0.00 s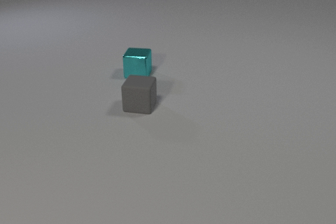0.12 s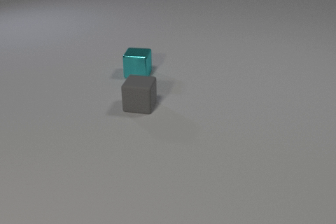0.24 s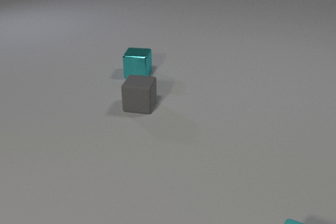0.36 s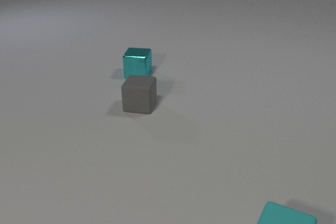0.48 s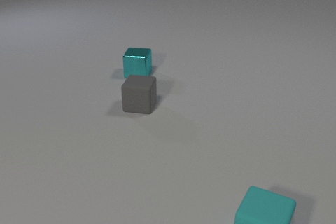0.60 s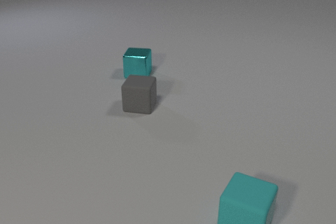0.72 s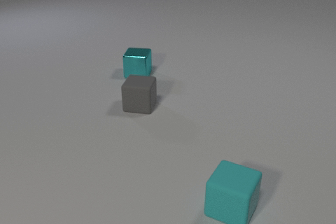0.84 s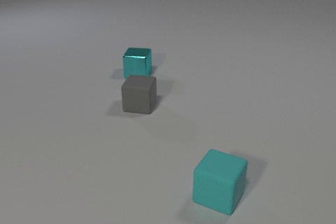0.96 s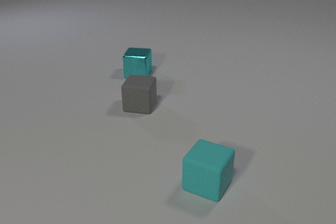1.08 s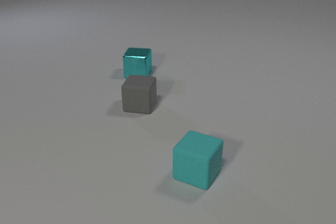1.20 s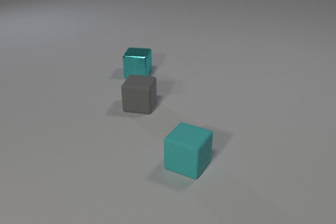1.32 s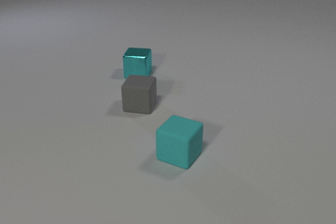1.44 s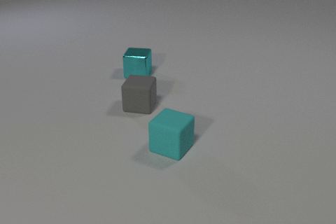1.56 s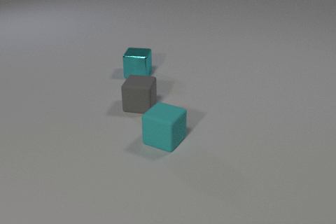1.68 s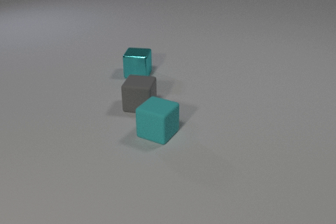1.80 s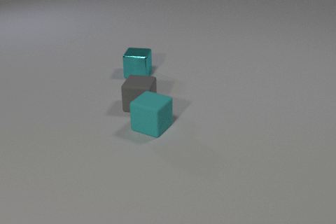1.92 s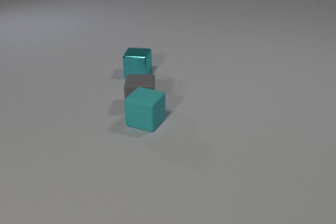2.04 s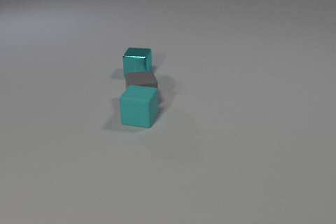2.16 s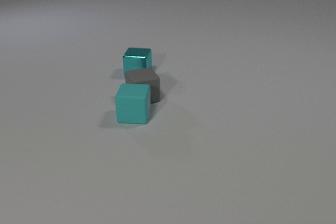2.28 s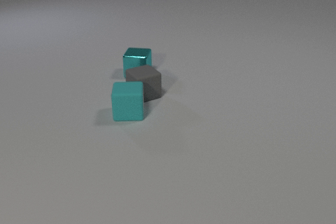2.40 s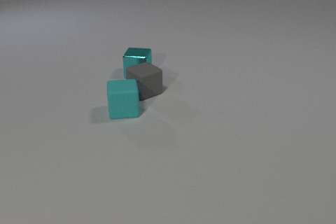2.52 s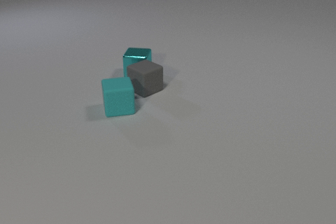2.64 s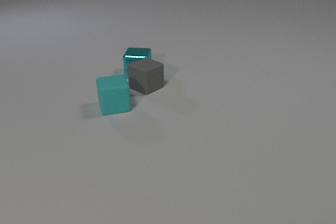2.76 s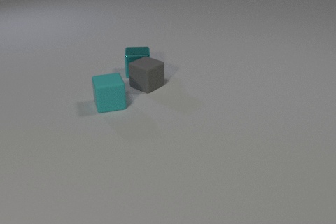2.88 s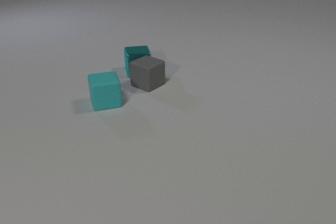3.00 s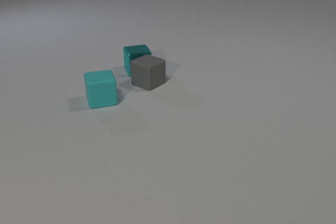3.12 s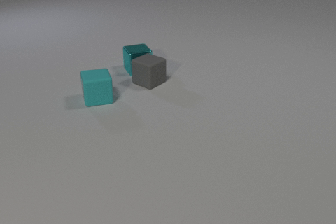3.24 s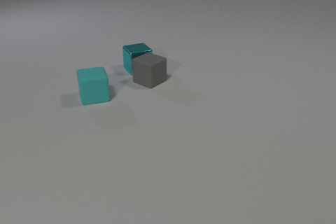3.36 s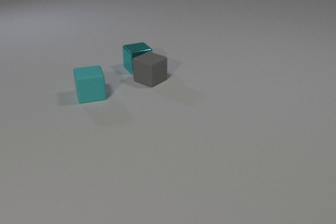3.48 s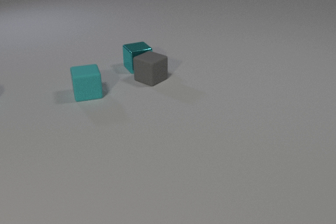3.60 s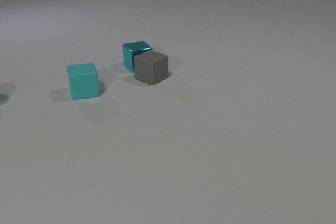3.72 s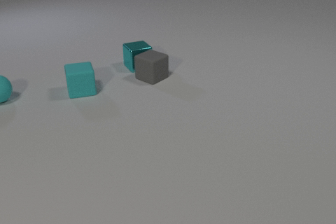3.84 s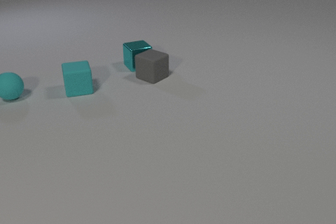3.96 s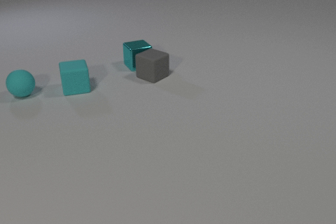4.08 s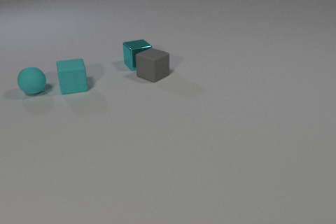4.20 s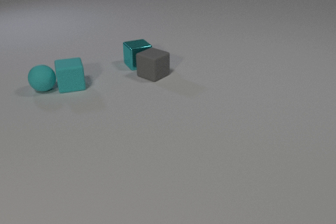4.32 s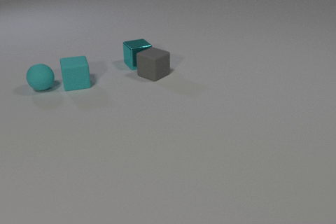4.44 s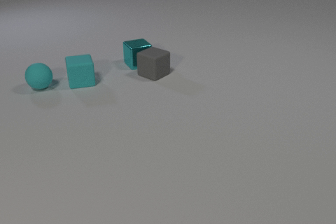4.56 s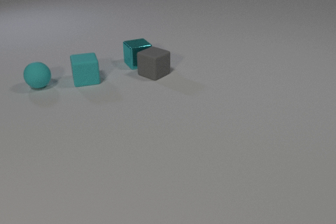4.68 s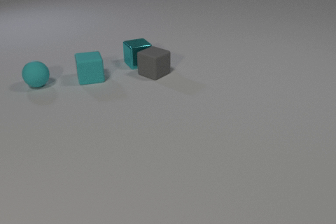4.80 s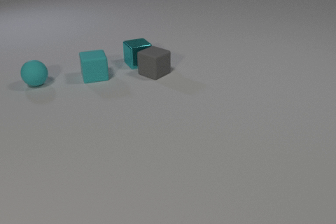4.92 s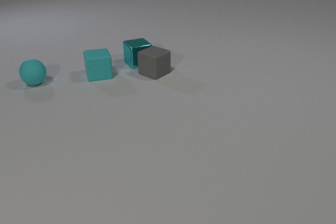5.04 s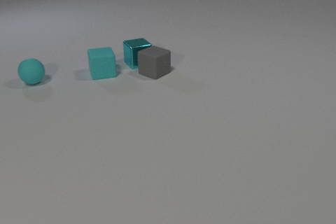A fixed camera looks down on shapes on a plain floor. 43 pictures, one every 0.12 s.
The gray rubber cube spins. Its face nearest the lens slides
to the right.
The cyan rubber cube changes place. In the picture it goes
away from the camera.
0.00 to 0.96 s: The cyan rubber cube comes in at the bottom edge, slides away from the camera and to the left.
0.96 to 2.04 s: The cyan rubber cube slides away from the camera and to the left. The gray rubber cube slides away from the camera, spins counterclockwise seen from above by about 30 degrees, its near face sliding to the right. The cyan rubber cube and the gray rubber cube collide.
2.04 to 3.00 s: The cyan rubber cube slides away from the camera and to the left, spins counterclockwise seen from above by about 30 degrees, its near face sliding to the right. The gray rubber cube slides away from the camera, spins counterclockwise seen from above by about 45 degrees, its near face sliding to the right. The cyan metal cube slides away from the camera, spins so that its near face slides to the right, counterclockwise seen from above. The gray rubber cube and the cyan metal cube collide.
3.00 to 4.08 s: The cyan rubber cube slides away from the camera and to the left. The gray rubber cube slides away from the camera. The cyan metal cube slides away from the camera. The cyan rubber sphere comes in at the left edge, rolls to the right.
4.08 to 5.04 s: The cyan rubber cube slides to the right and away from the camera. The gray rubber cube slides away from the camera. The cyan rubber sphere rolls away from the camera. The cyan rubber cube and the cyan rubber sphere collide.
How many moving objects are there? 4.
What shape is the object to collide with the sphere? cube.
What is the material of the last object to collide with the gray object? metal.
